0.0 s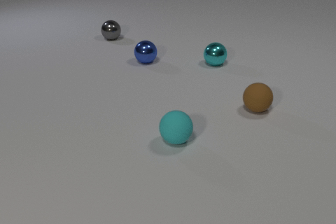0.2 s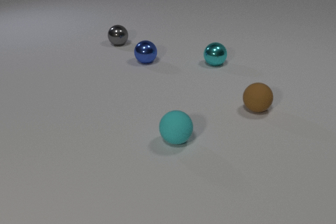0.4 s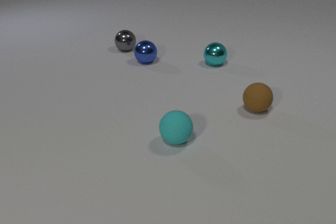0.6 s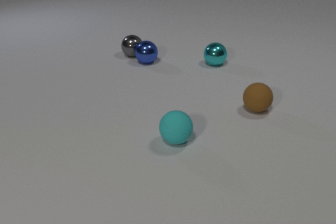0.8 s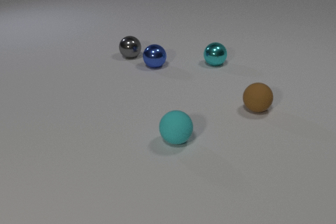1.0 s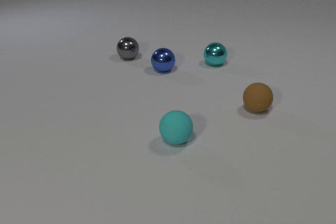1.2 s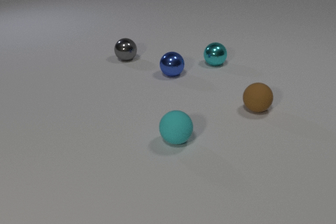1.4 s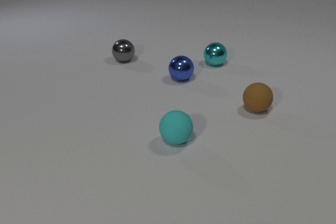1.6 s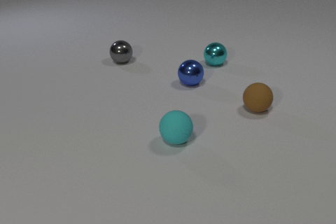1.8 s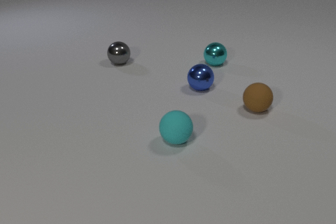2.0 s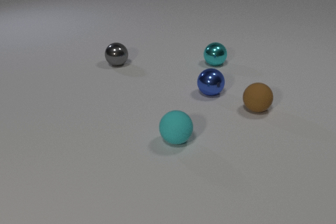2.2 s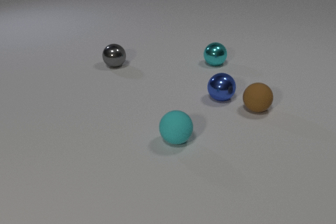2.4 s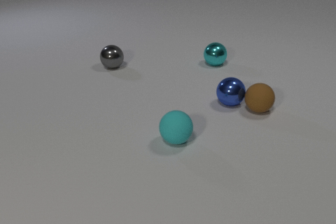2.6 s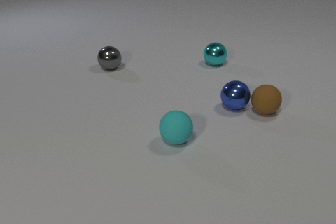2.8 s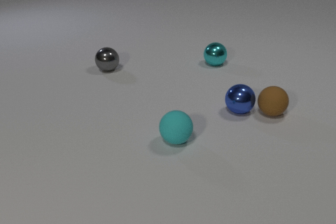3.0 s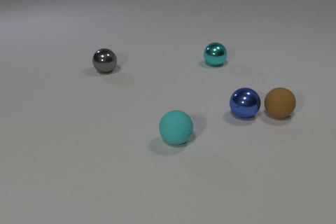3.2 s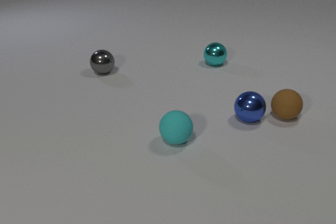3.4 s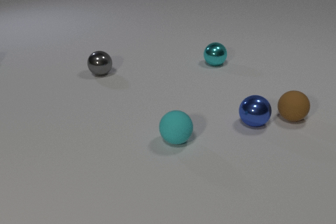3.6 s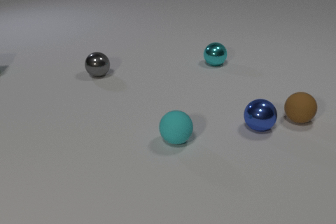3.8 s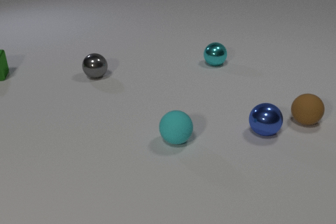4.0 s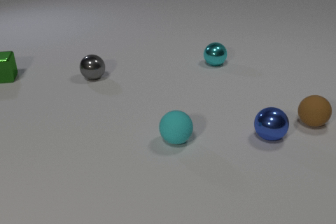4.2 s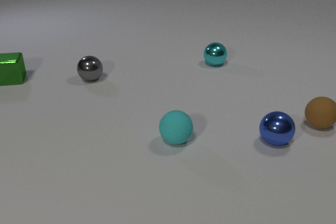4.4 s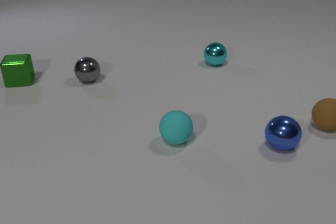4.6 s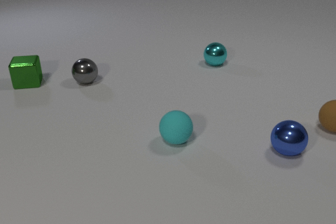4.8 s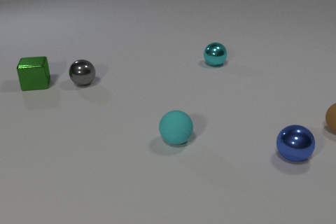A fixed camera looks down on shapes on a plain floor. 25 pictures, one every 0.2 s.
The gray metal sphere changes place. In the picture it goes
toward the camera.
The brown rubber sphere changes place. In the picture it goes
to the right.
0.0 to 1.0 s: The gray metal sphere rolls toward the camera. The blue metal sphere rolls toward the camera and to the right. The gray metal sphere and the blue metal sphere collide.
1.0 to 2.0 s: The gray metal sphere rolls toward the camera and to the left. The blue metal sphere rolls toward the camera and to the right.
2.0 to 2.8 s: The gray metal sphere rolls toward the camera and to the left. The blue metal sphere rolls toward the camera and to the right. The brown rubber sphere rolls to the right. The blue metal sphere and the brown rubber sphere collide.
2.8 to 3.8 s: The gray metal sphere rolls toward the camera and to the left. The blue metal sphere rolls toward the camera and to the right. The green metal cube comes in at the left edge, slides toward the camera and to the right. The brown rubber sphere rolls to the right.
3.8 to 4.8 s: The gray metal sphere rolls toward the camera and to the left. The blue metal sphere rolls toward the camera and to the right. The green metal cube slides to the right and toward the camera. The brown rubber sphere rolls to the right.
Are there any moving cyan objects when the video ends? no.
What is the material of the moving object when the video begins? metal.
What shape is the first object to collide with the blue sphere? sphere.
